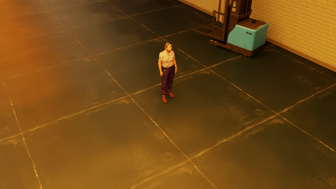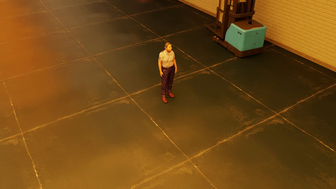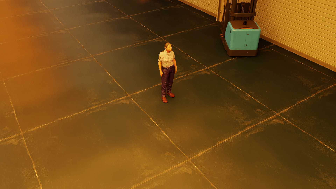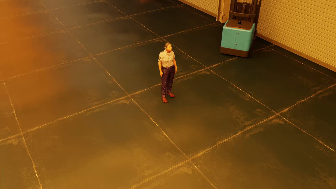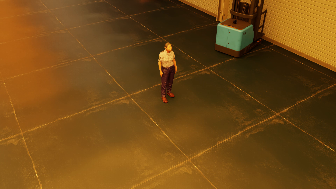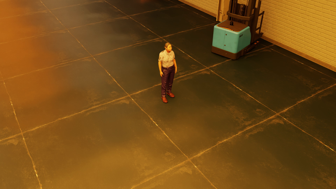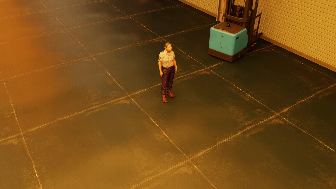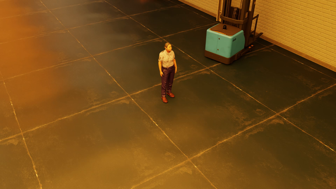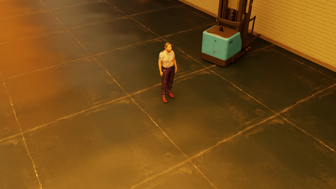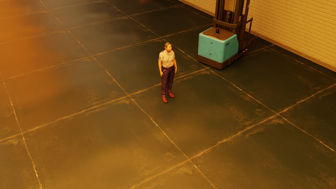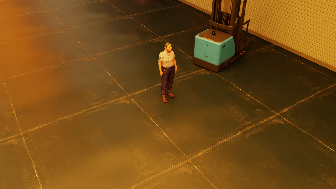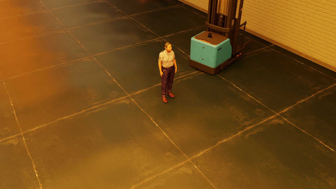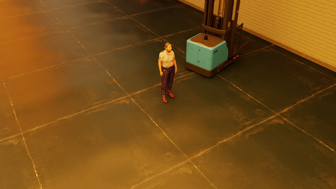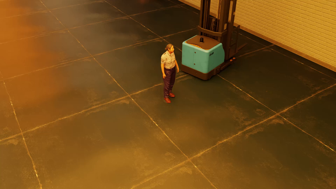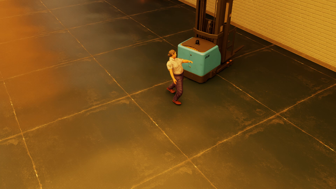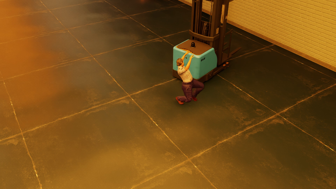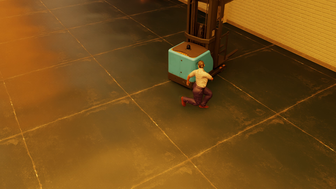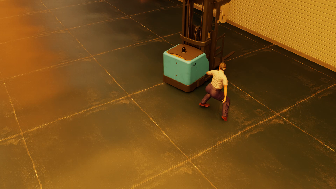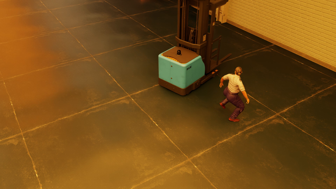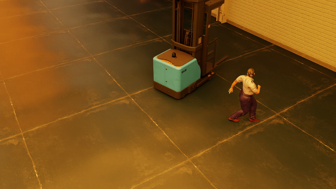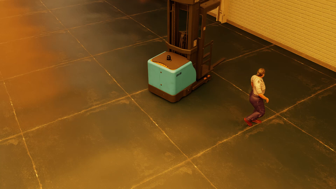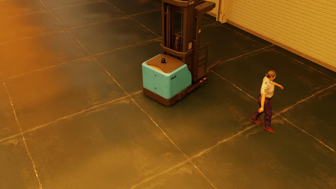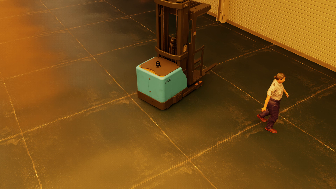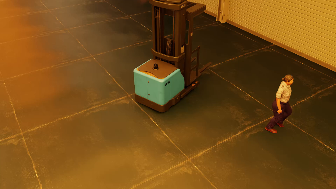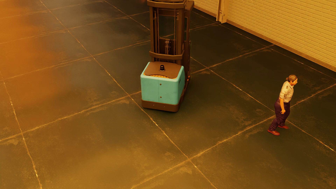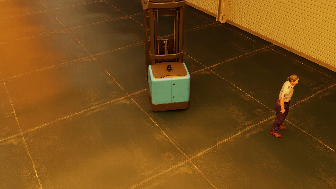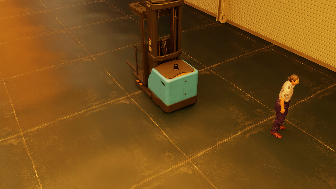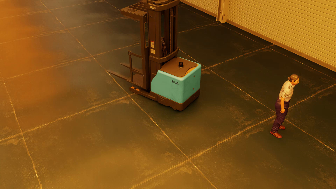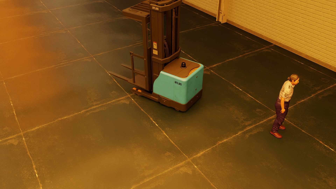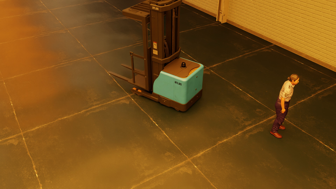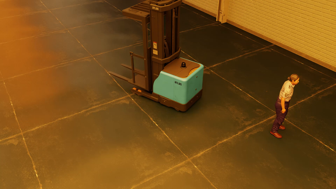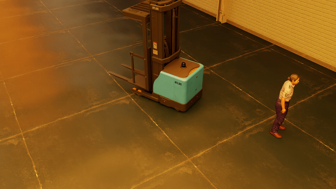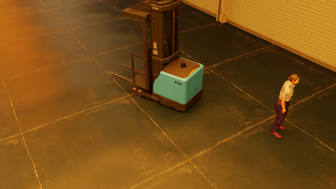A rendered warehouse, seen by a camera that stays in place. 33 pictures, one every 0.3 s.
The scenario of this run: Near miss between a forklift and a person.
